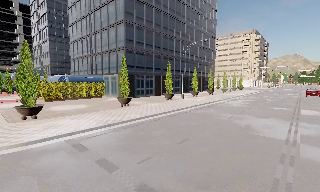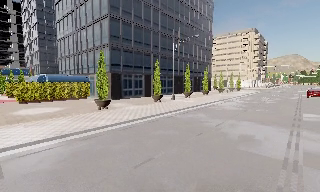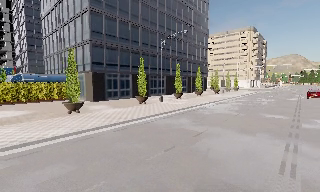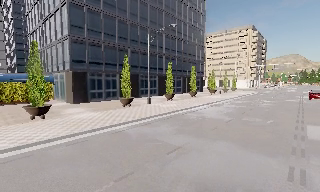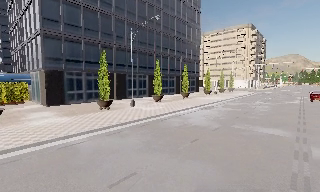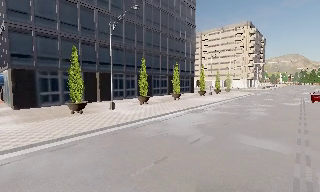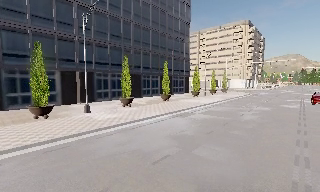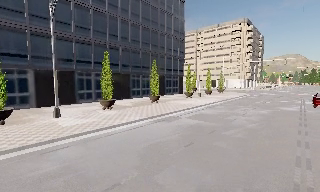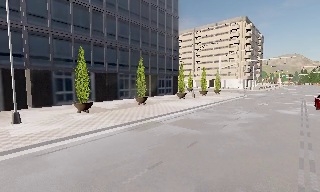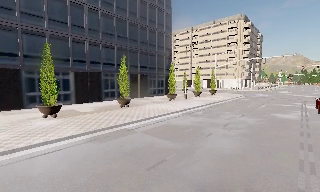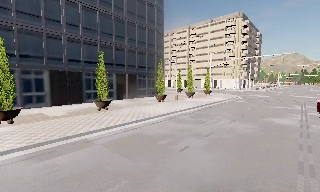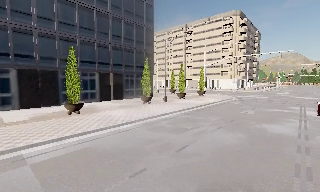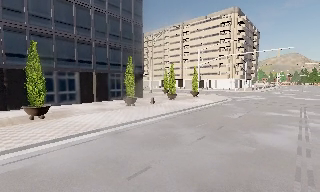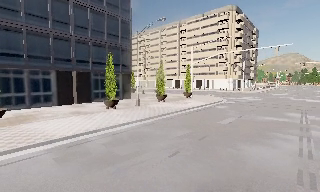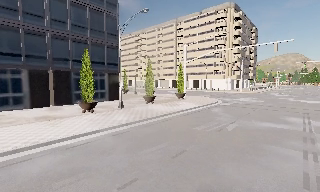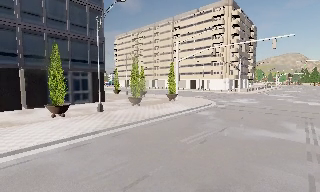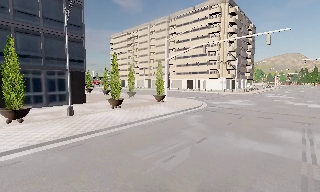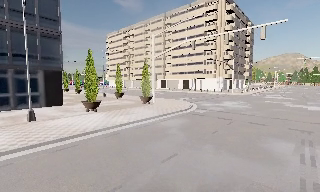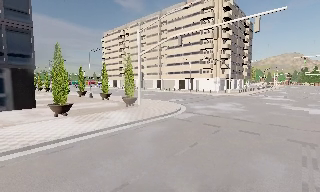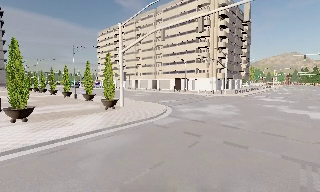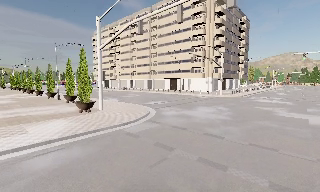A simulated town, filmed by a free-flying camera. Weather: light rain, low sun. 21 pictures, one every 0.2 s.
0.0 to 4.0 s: The camera travels forward and to its right, about 45 m, so what stands in front looms larger.
The film runs forward here.
